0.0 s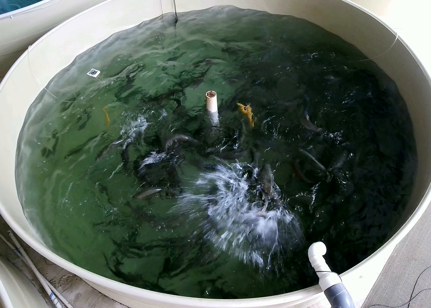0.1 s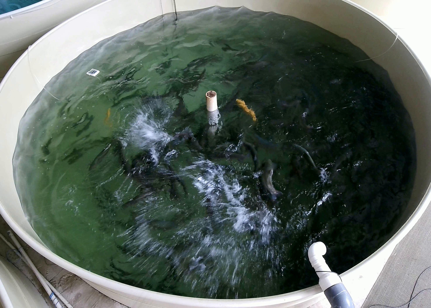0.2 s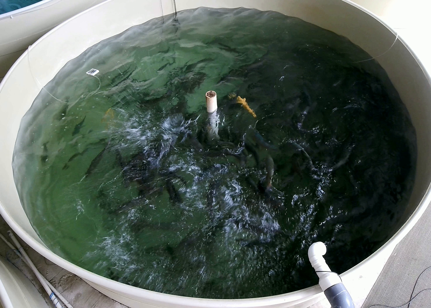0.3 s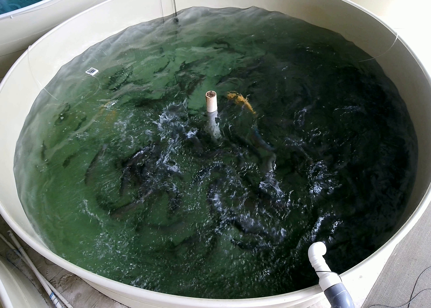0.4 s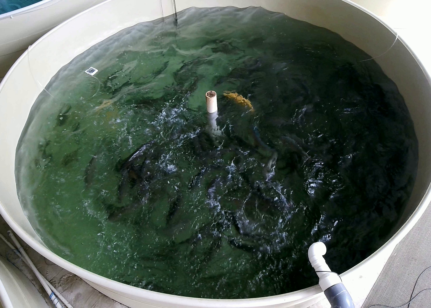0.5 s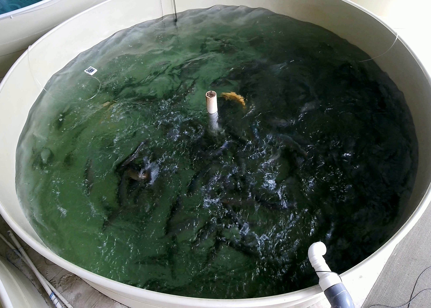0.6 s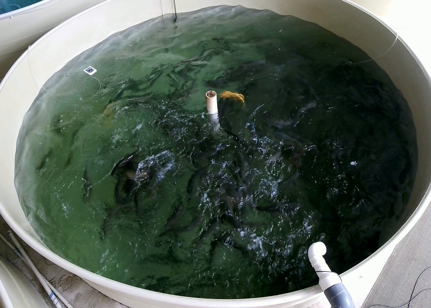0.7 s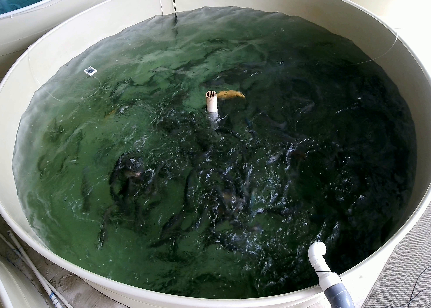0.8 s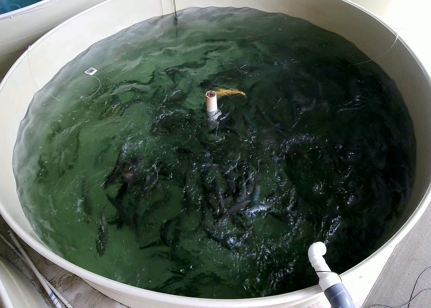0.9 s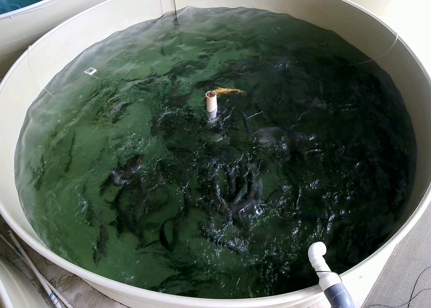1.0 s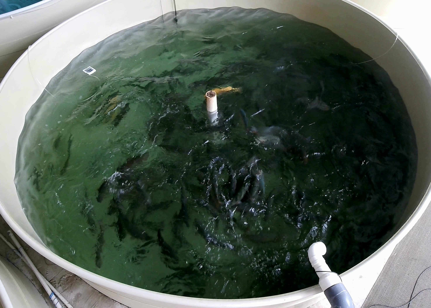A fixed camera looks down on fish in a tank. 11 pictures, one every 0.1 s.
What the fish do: Strong feeding.
